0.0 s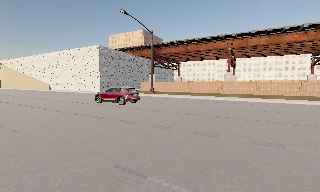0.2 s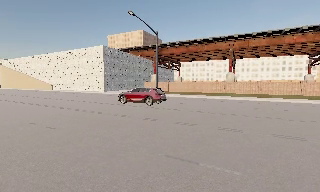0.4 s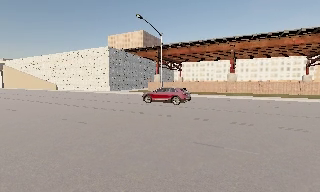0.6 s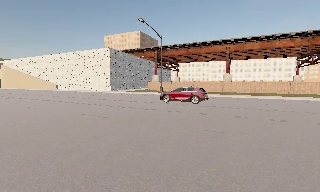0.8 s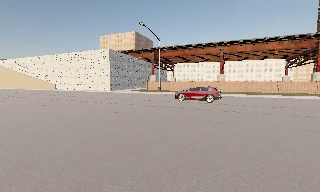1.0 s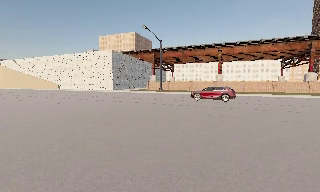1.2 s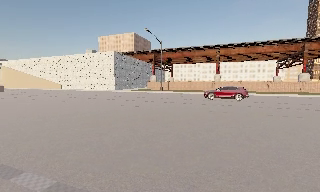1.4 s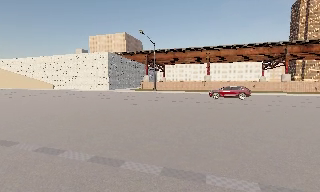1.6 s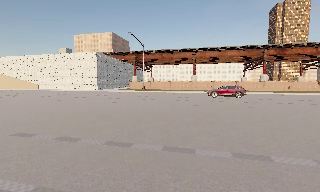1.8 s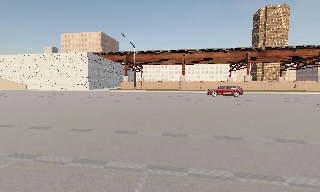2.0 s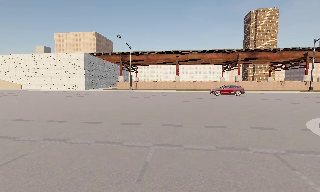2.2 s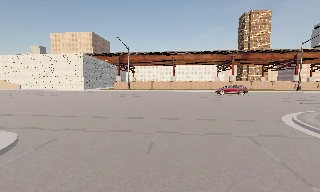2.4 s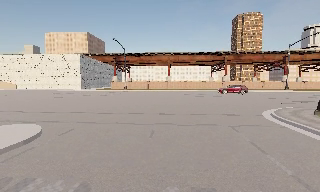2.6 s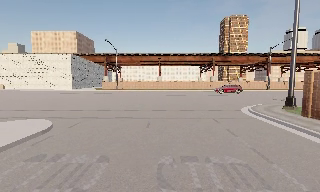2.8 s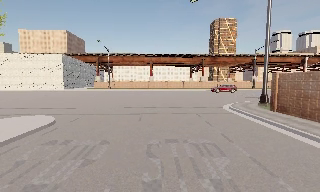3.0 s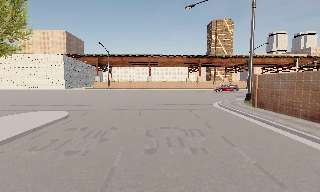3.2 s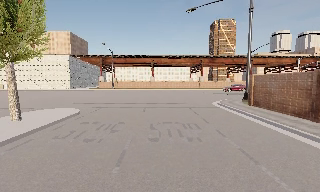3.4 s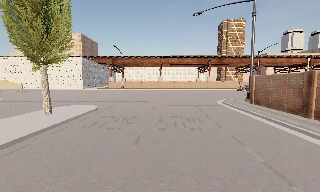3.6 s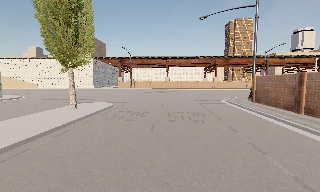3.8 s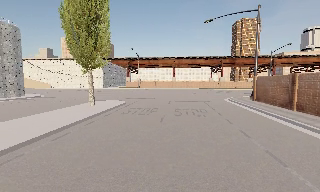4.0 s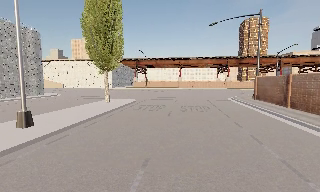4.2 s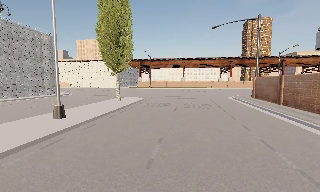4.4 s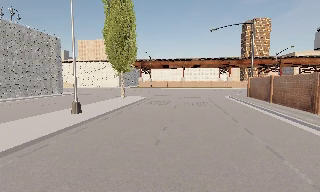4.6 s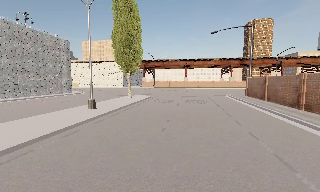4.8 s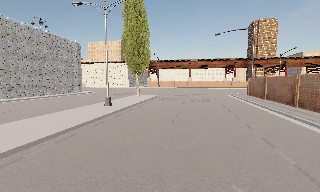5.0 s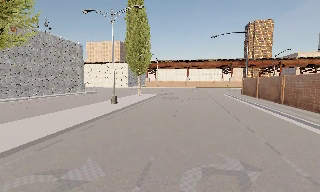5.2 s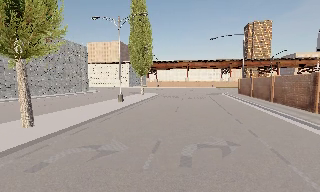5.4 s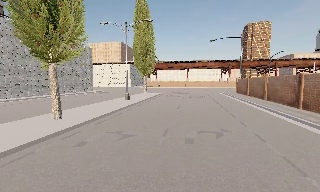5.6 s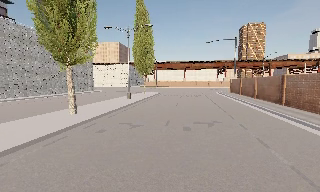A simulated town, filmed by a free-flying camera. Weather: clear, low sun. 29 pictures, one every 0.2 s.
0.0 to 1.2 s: The camera travels backward and to its left, about 9 m, so what stands in front gets smaller.
1.2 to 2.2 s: The camera pans to its right, which is clockwise from overhead, by about 15 degrees. It travels backward, about 7 m, so what stands in front gets smaller.
2.2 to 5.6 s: The camera travels backward, about 25 m, so what stands in front gets smaller.
The film runs backward here.
